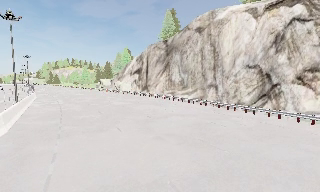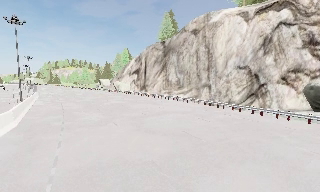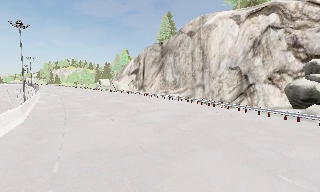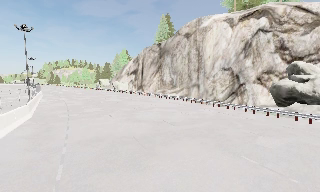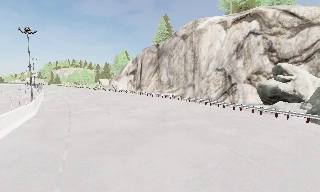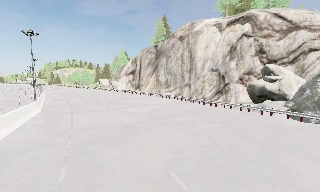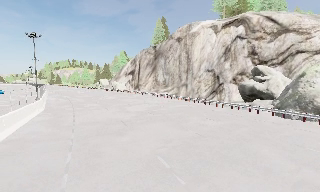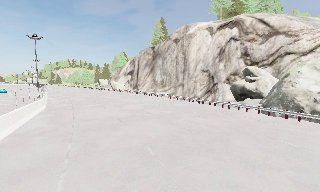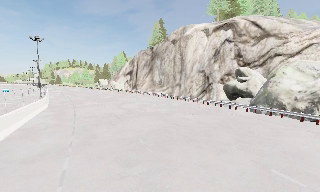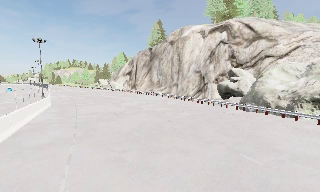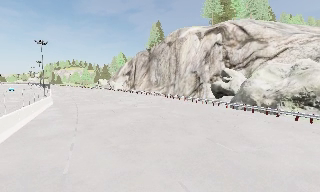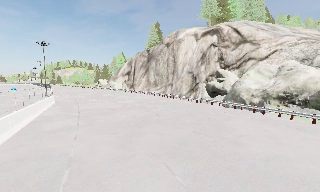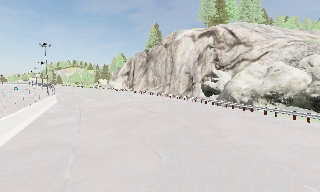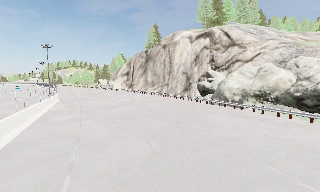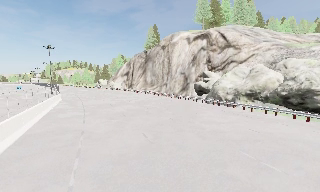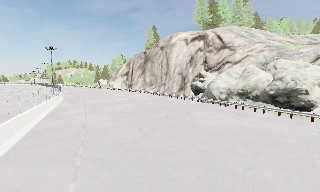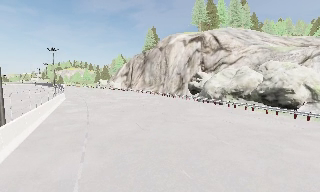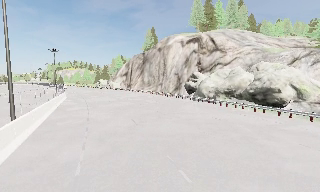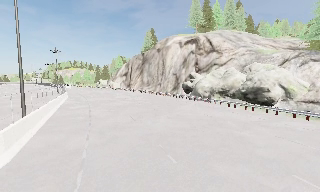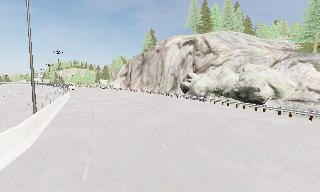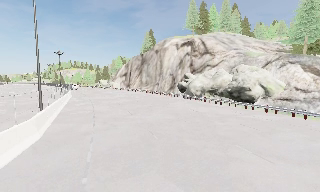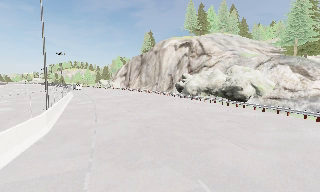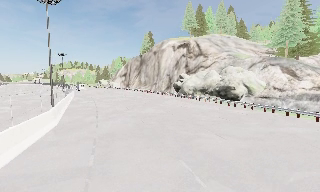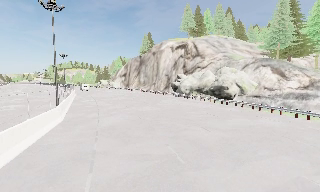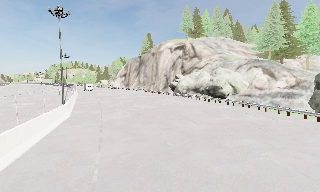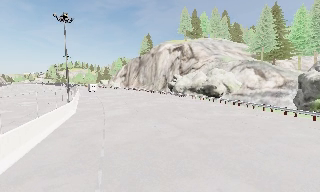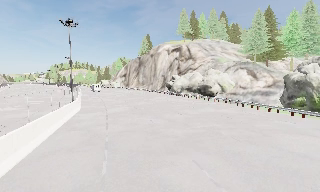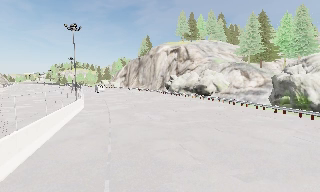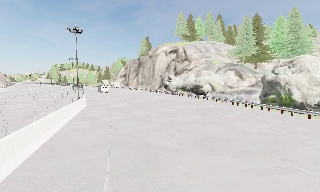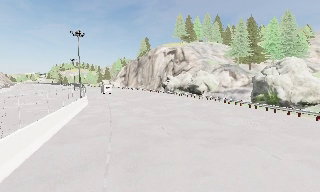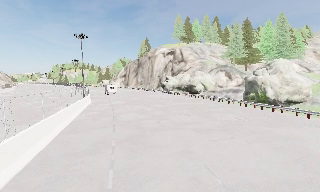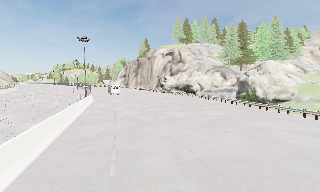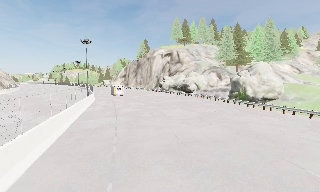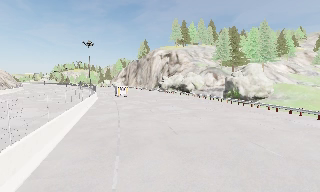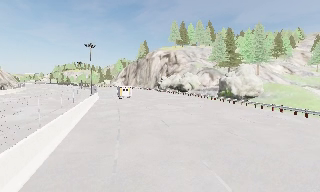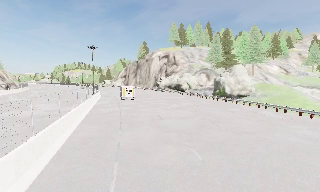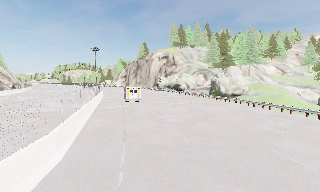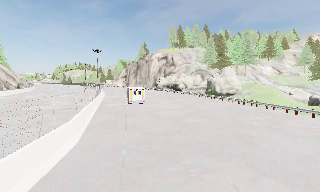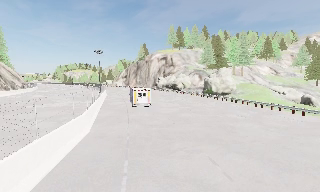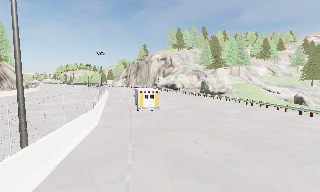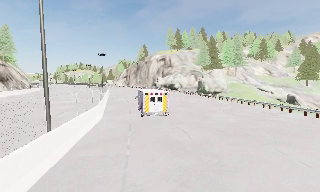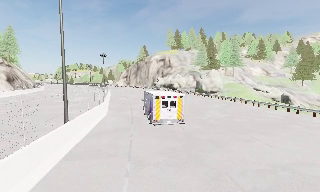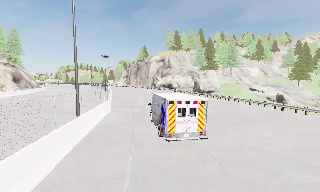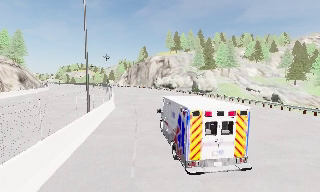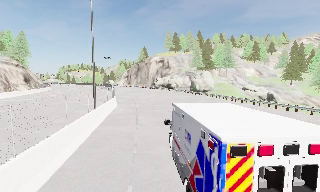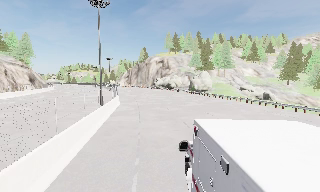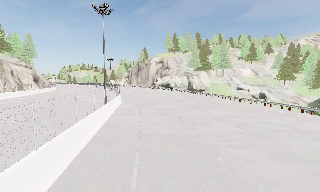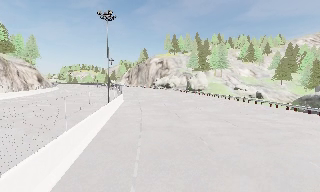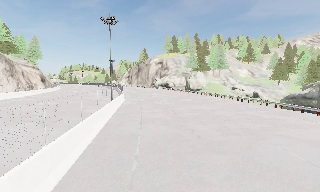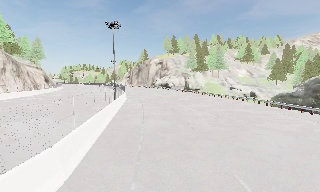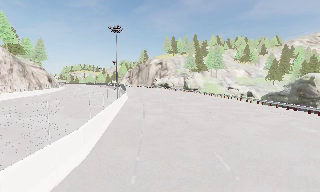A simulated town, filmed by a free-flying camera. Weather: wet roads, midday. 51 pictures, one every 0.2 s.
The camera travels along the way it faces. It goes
backward.
0.0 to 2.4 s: The camera travels backward and to its right, about 17 m, so what stands in front gets smaller.
2.4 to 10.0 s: The camera travels backward, about 65 m, so what stands in front gets smaller.
The film runs backward here.
